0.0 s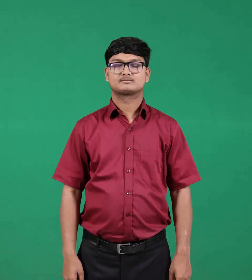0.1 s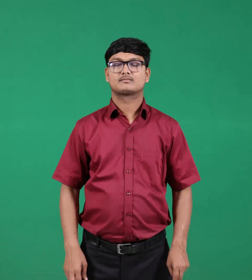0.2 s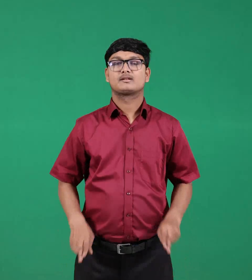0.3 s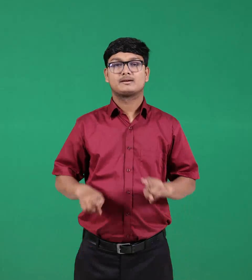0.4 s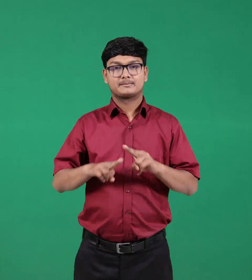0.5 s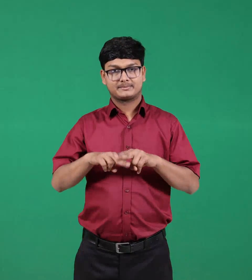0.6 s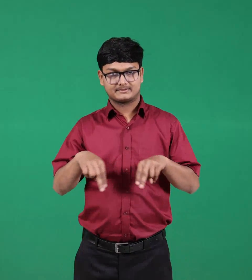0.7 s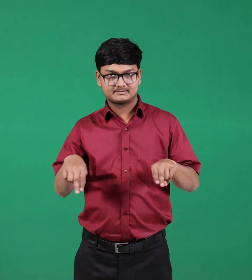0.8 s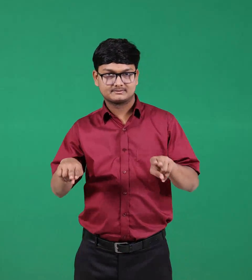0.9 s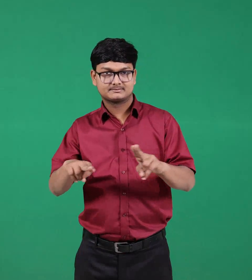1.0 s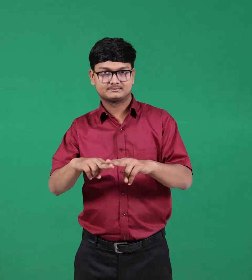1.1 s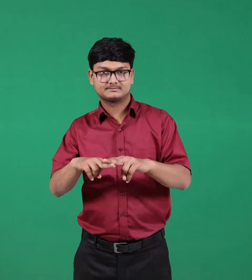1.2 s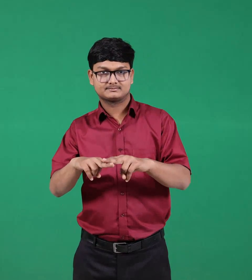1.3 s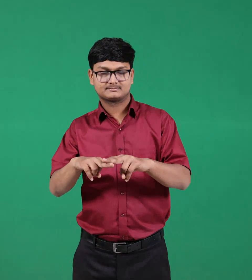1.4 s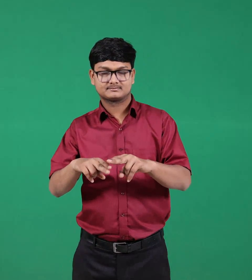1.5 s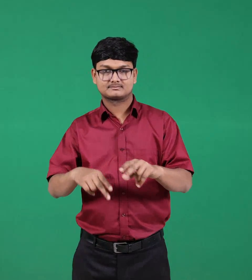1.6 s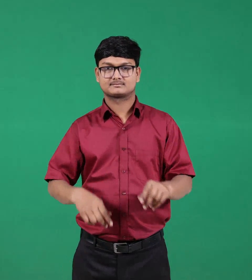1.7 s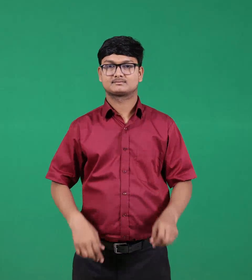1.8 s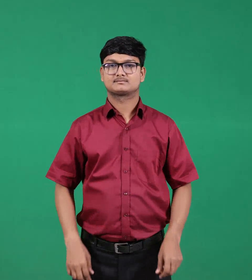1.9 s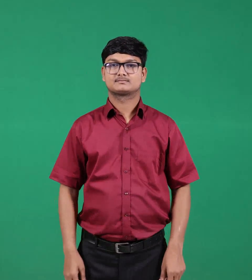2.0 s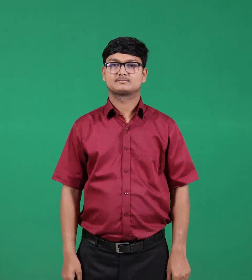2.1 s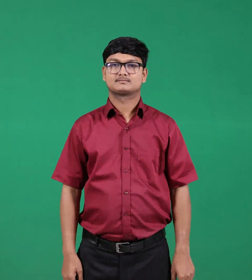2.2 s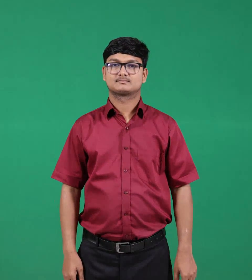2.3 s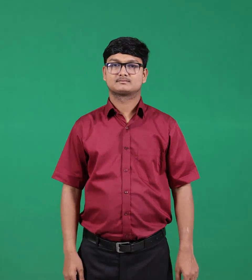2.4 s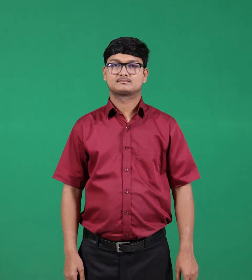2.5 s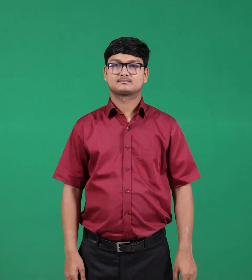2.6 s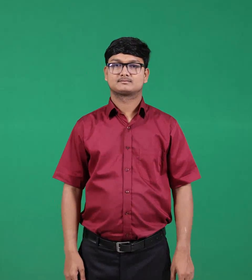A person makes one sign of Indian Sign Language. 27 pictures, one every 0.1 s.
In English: family
